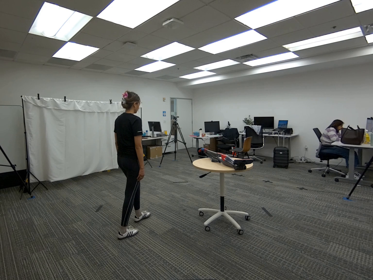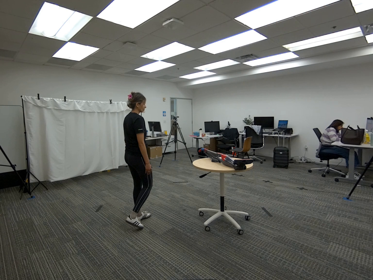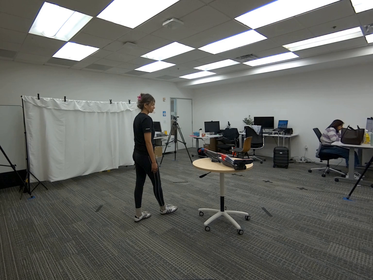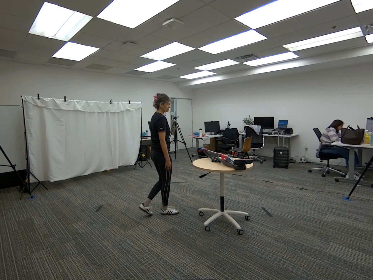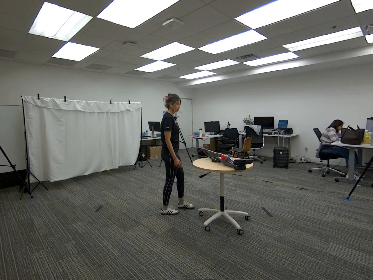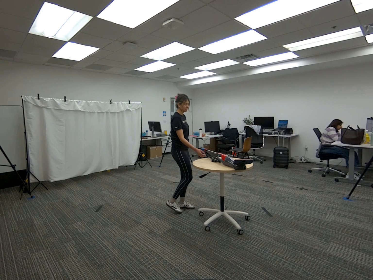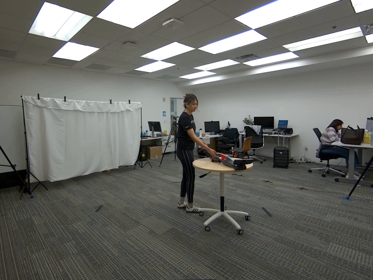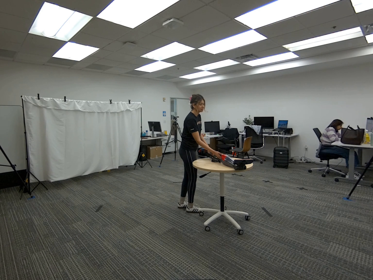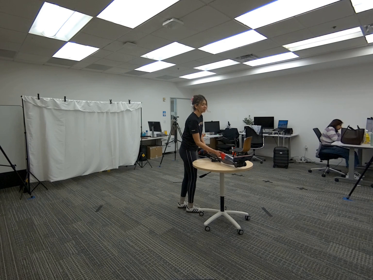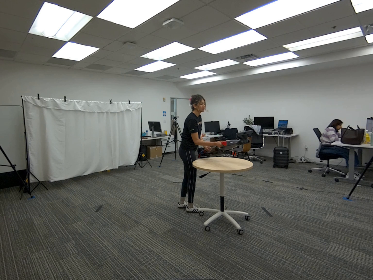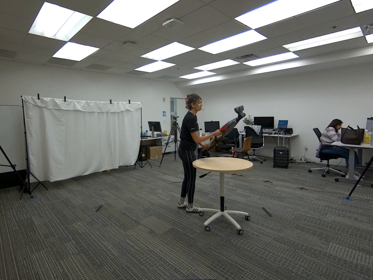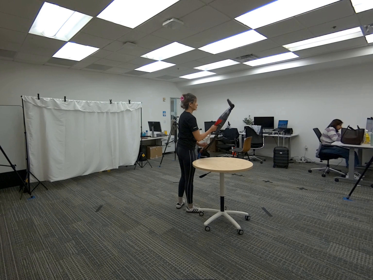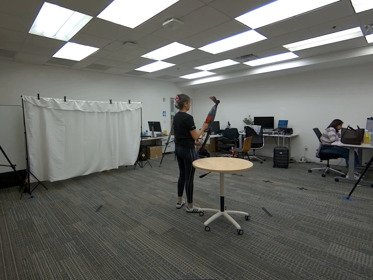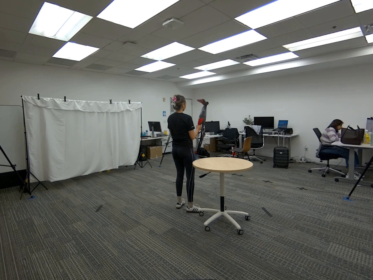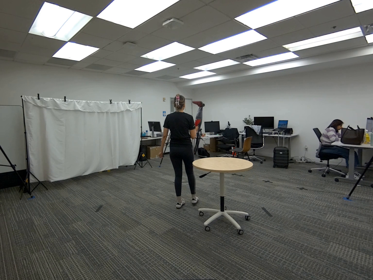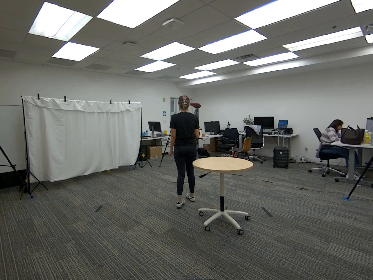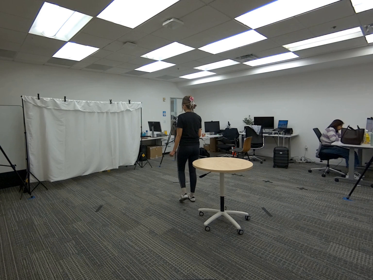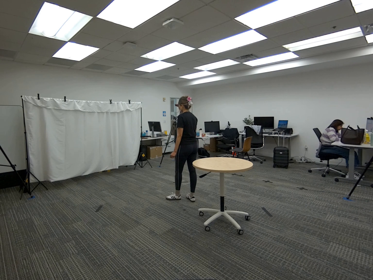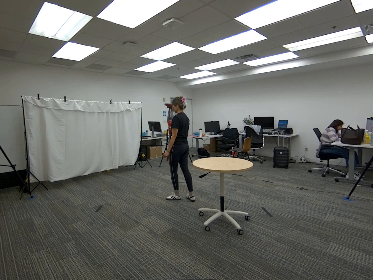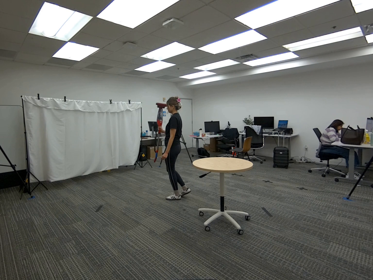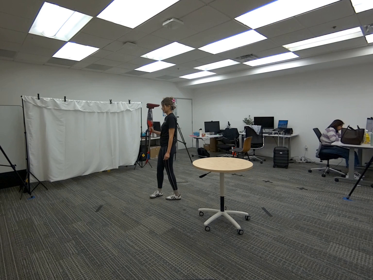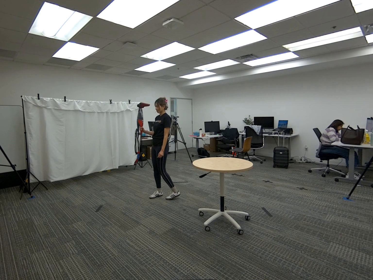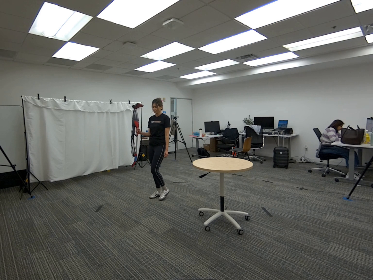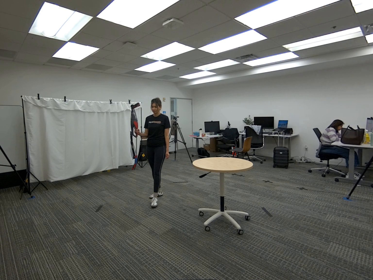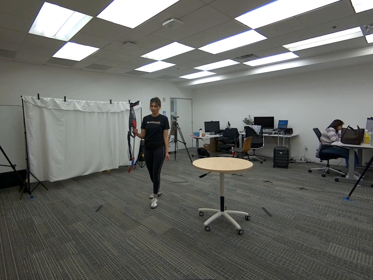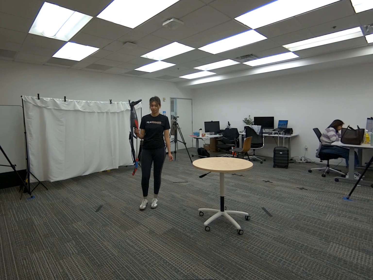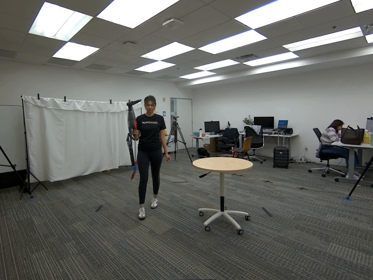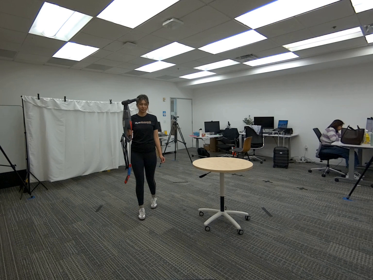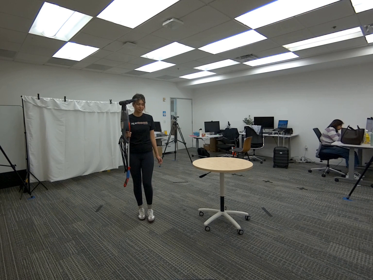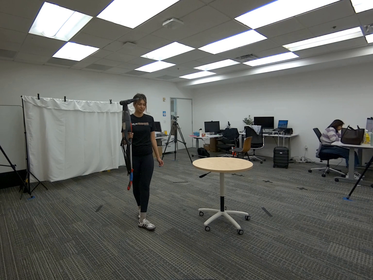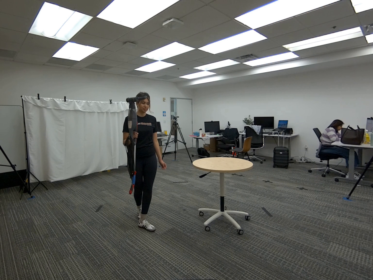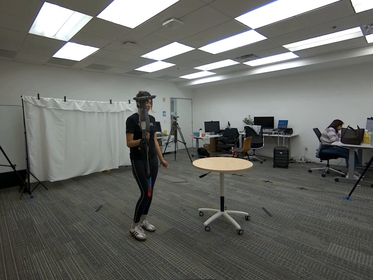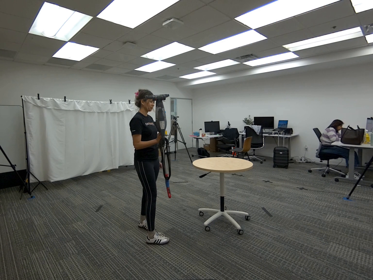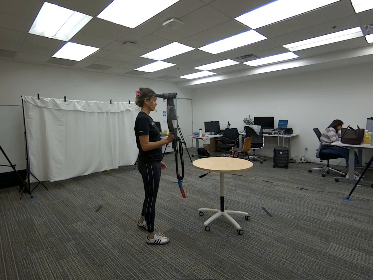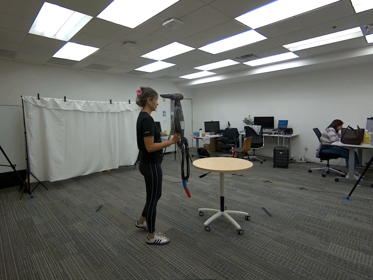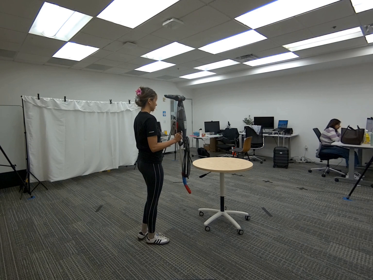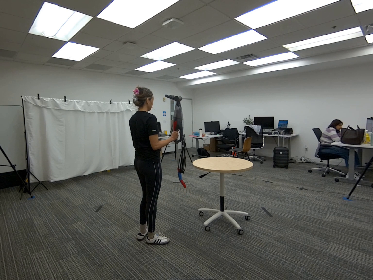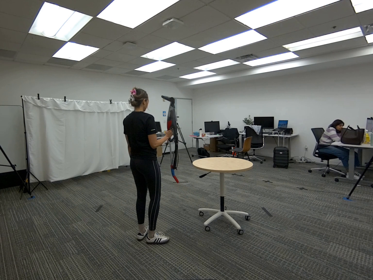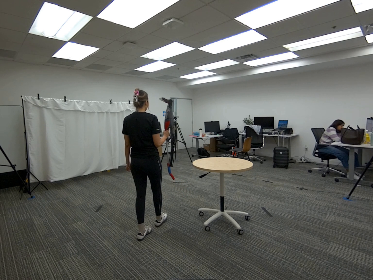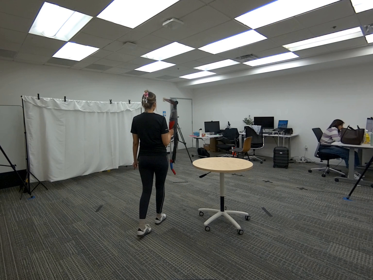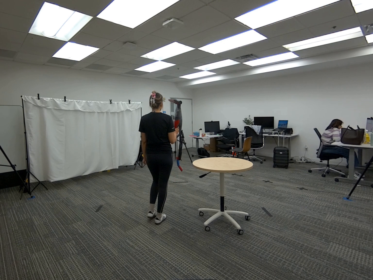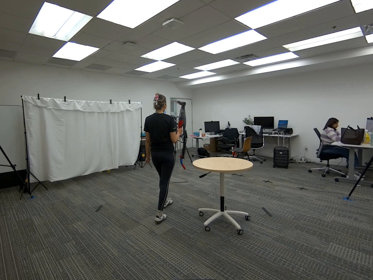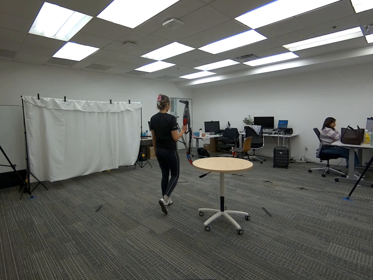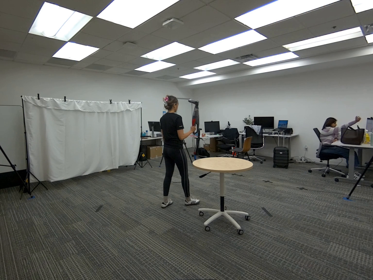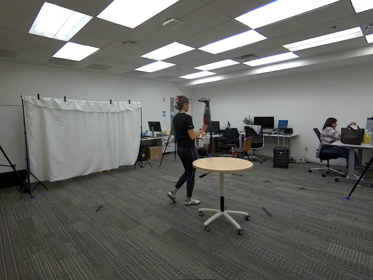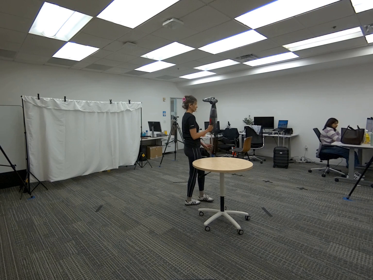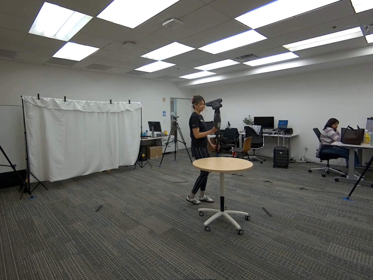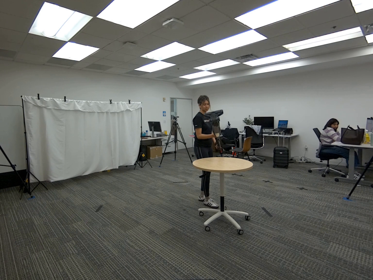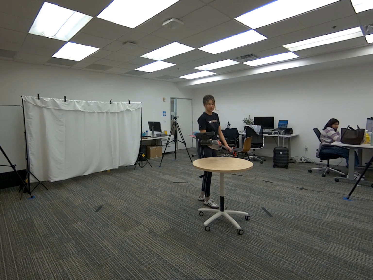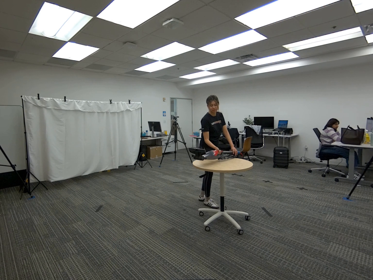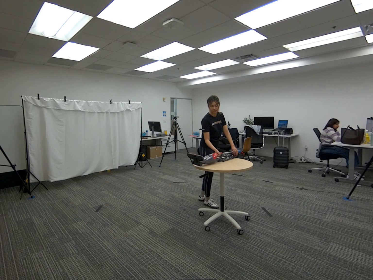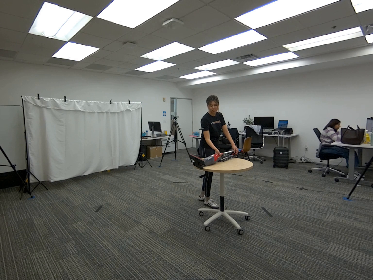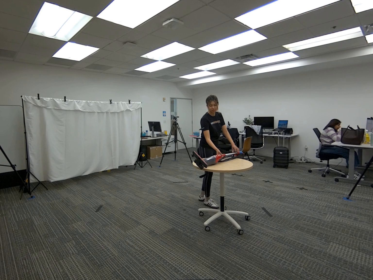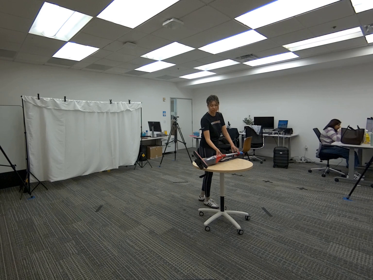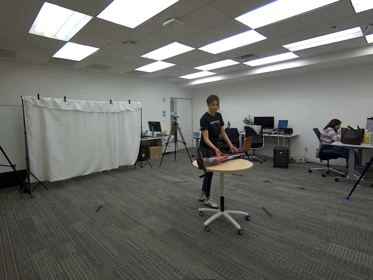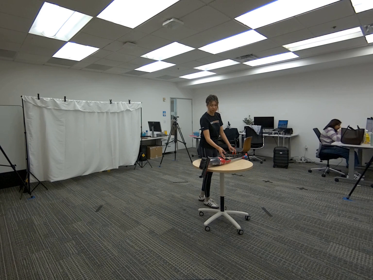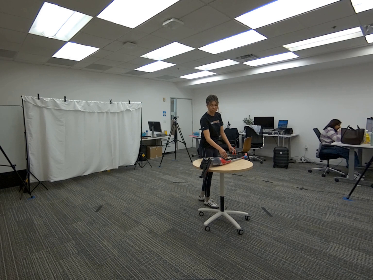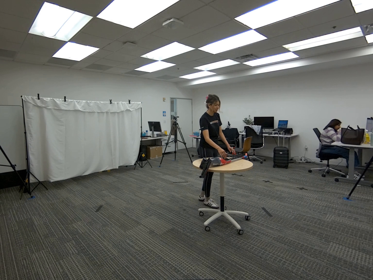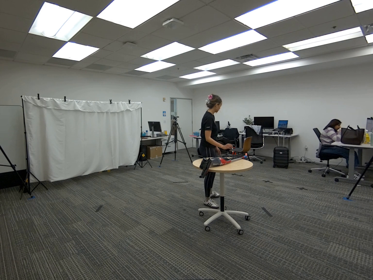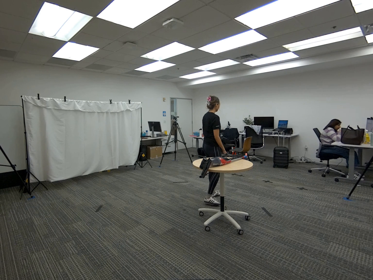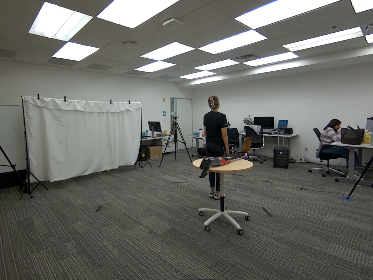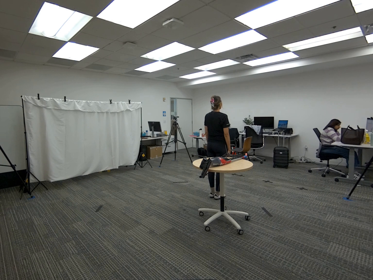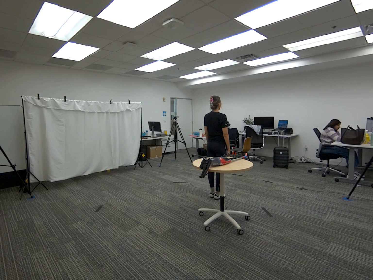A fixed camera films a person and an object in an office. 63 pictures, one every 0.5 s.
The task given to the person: Walk over to the vacuum resting on the round table and pick up the vacuum using your right hand and then rotate the vacuum so that the vacuum section is facing up and place to rest back on the round table.
